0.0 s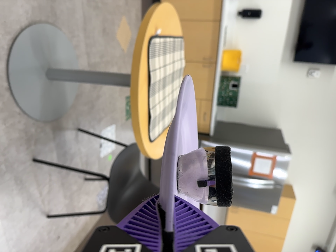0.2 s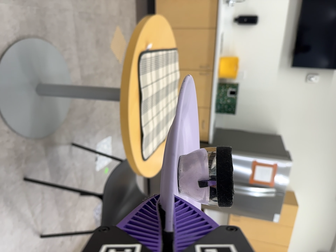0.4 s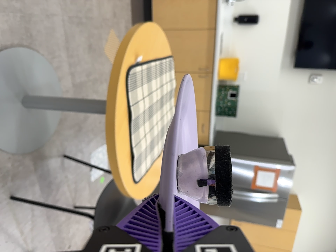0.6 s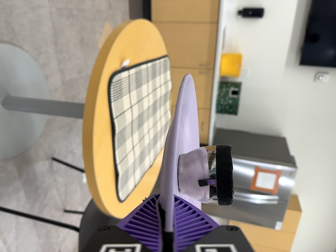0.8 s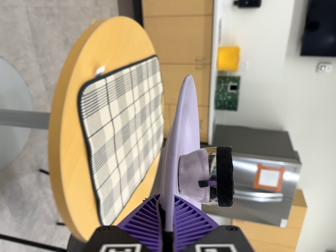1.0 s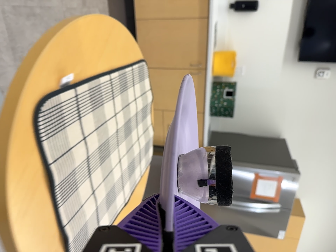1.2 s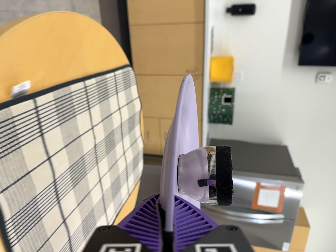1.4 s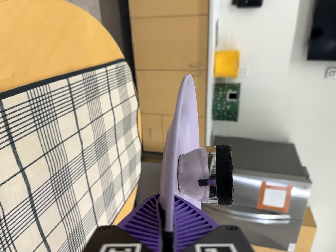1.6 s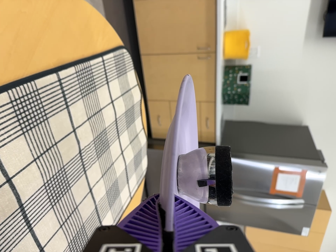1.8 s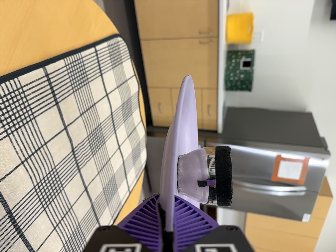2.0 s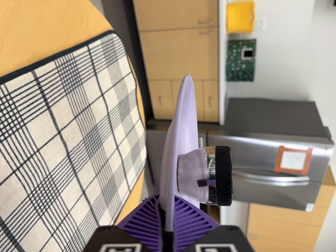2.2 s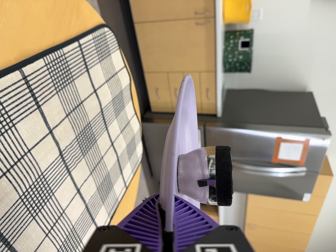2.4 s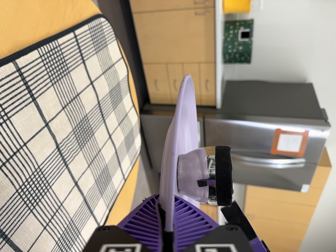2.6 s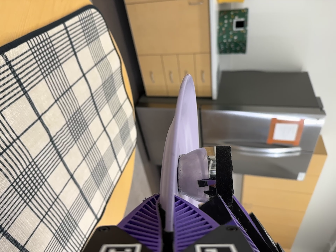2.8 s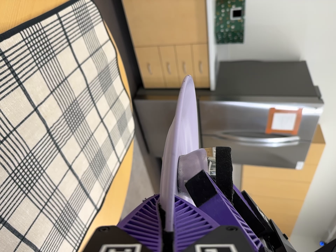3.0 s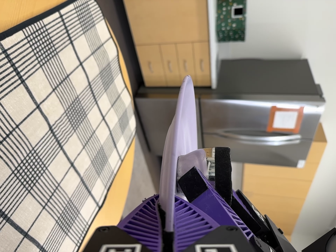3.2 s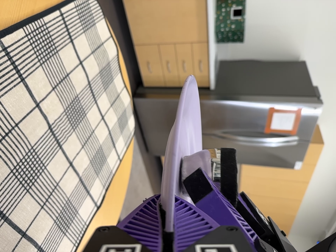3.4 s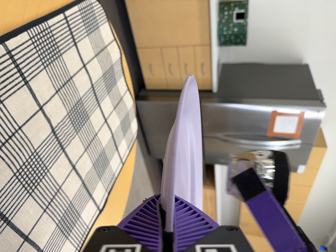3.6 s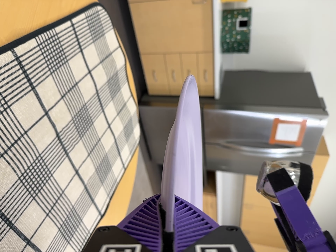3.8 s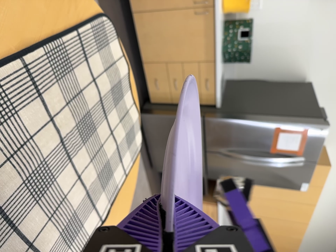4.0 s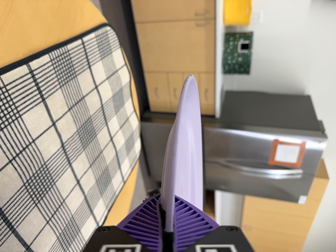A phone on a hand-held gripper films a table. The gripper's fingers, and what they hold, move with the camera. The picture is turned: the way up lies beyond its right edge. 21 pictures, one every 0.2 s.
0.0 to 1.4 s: The camera travels forward and toward the top of its view, about 80 cm, so what stands in front looms larger.
1.4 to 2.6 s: The camera travels forward, toward the top of its view and to its right, about 14 cm, so what stands in front looms larger. Its aim tips toward the bottom of its view by about 15 degrees.
2.6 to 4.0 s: The camera shifts only a little, or ends up much as it began.
The film runs forward here.
